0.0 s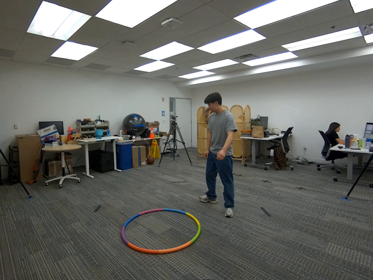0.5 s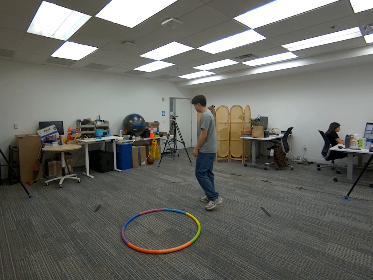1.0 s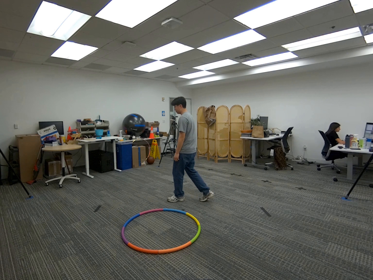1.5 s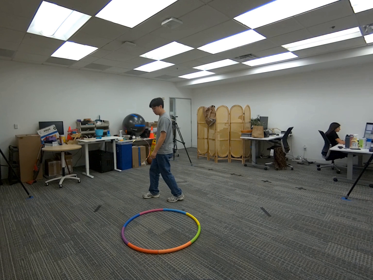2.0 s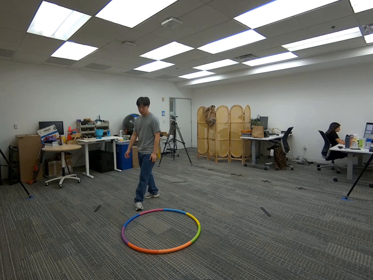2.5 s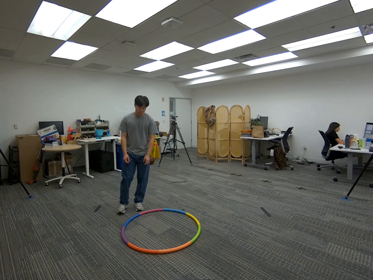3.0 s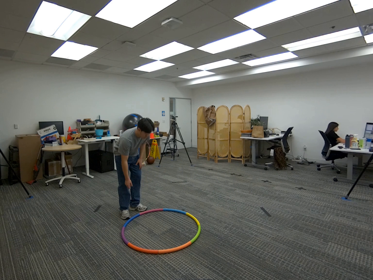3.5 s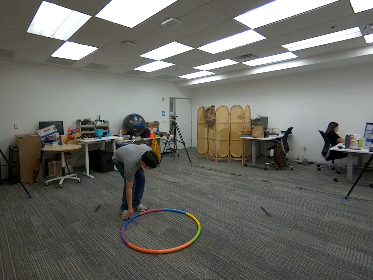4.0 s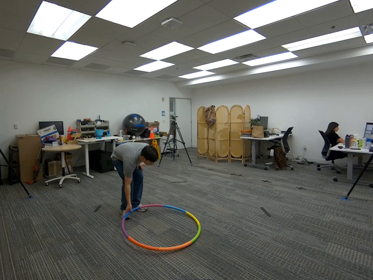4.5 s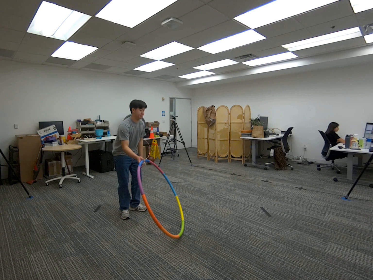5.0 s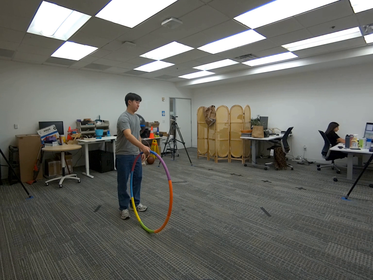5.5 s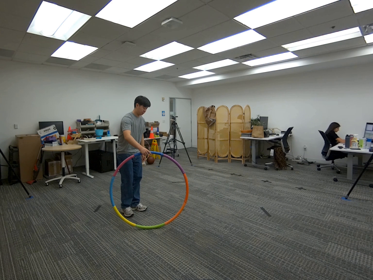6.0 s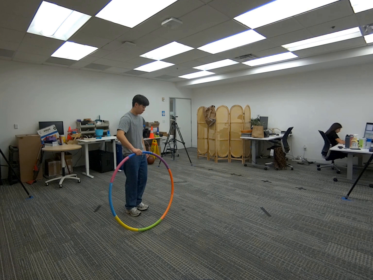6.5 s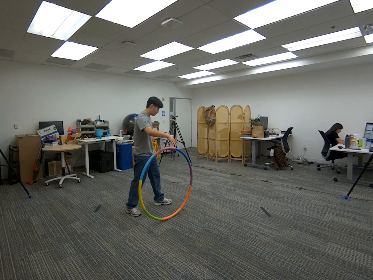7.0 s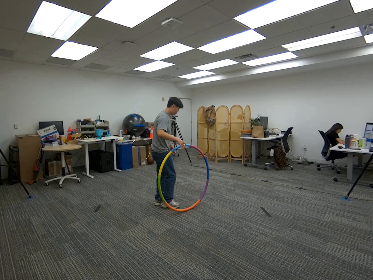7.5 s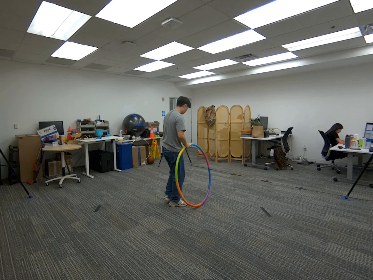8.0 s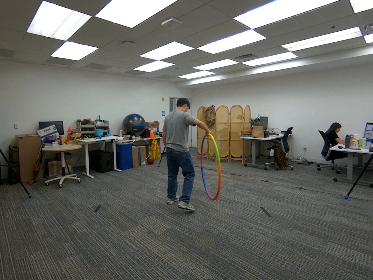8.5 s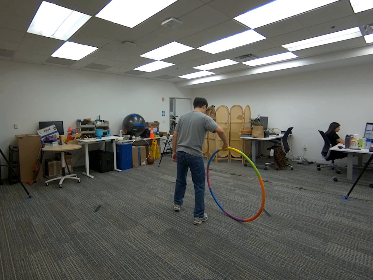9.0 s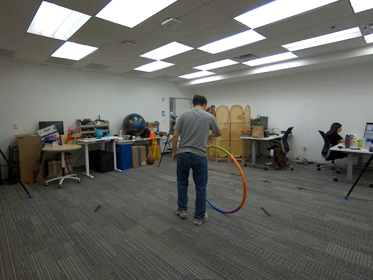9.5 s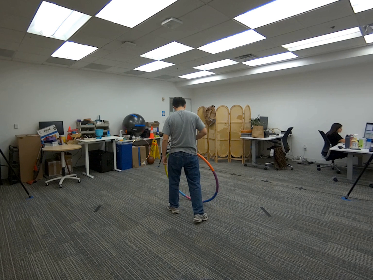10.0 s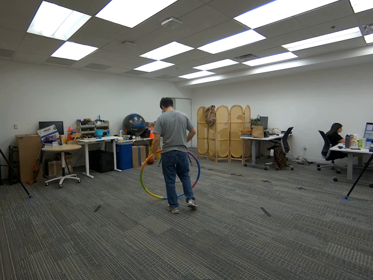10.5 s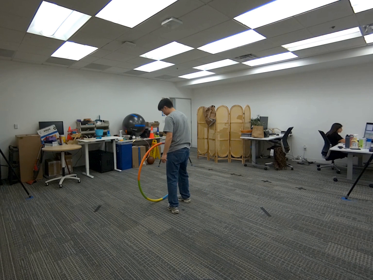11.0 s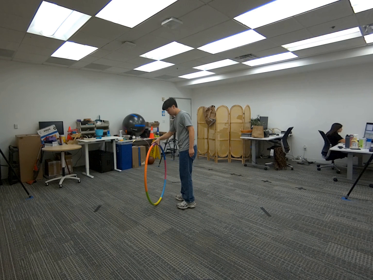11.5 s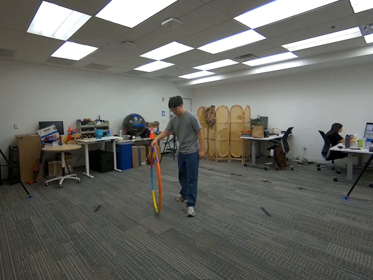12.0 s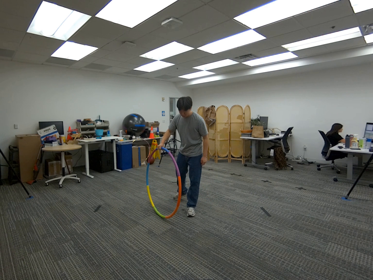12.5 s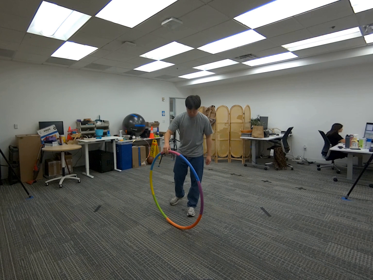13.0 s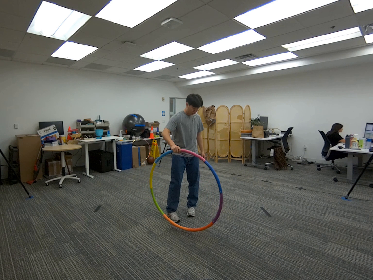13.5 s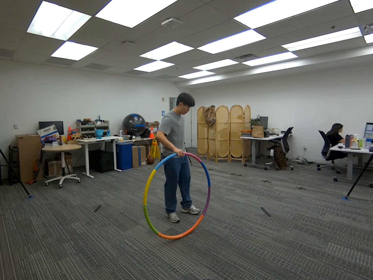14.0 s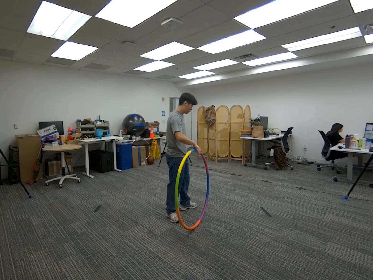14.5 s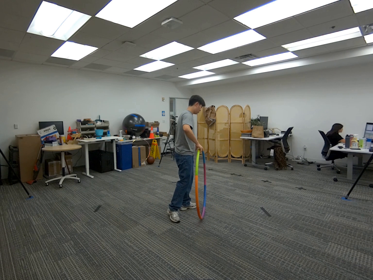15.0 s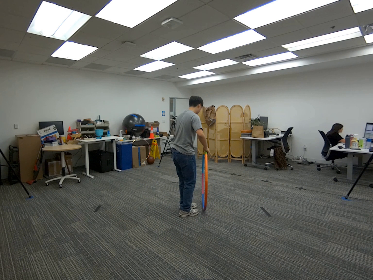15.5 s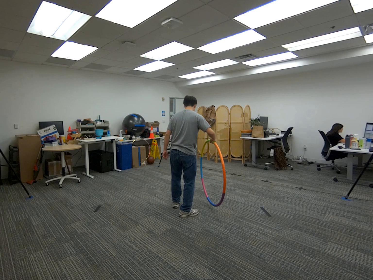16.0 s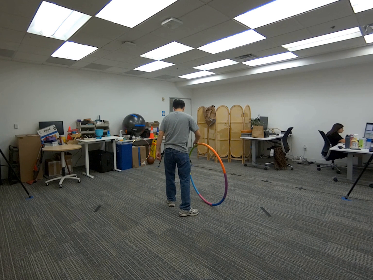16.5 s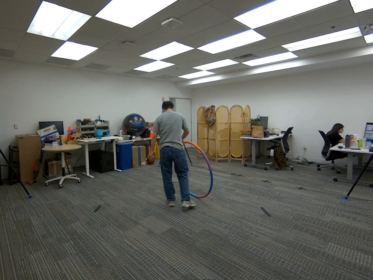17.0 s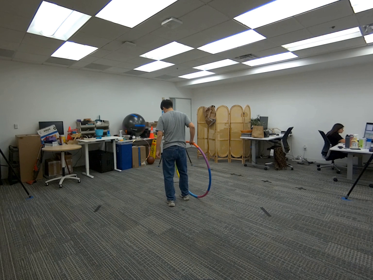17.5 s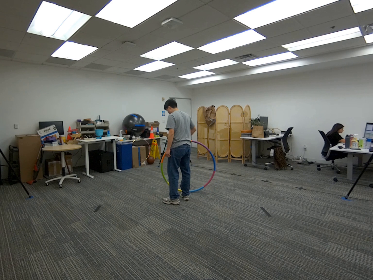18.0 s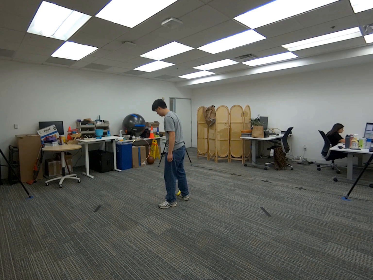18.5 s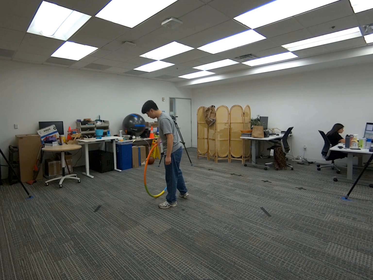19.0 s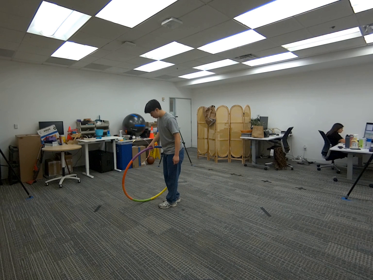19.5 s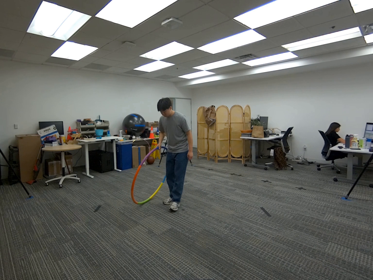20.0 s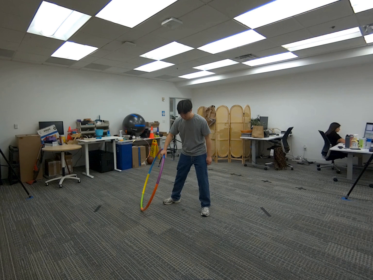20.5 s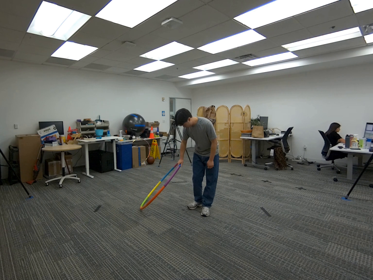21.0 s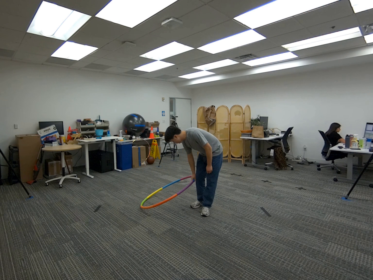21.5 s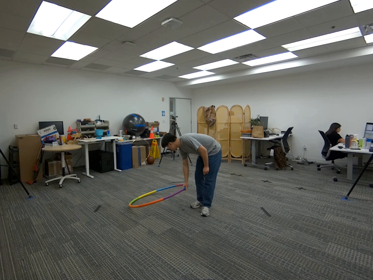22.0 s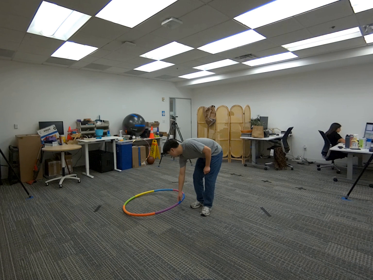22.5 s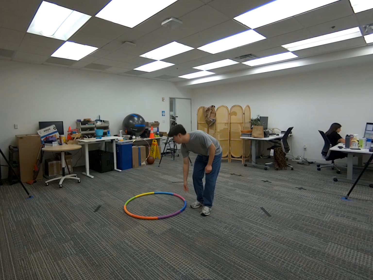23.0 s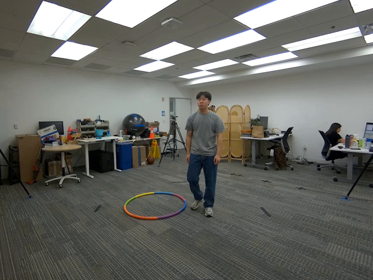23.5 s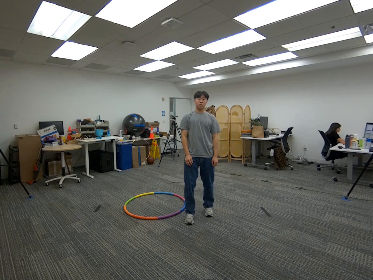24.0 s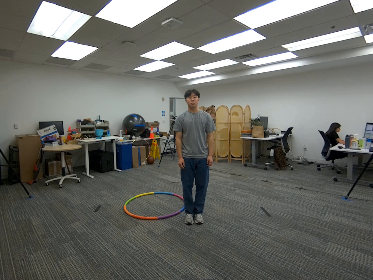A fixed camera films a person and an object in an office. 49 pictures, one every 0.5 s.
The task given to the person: Walk over to the hula hoop on the floor pick up the hula hoop using one hand and stand the hula hoop on floor and roll it in different directions.
